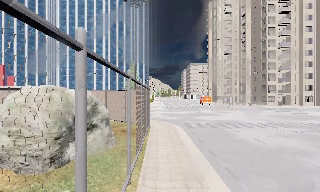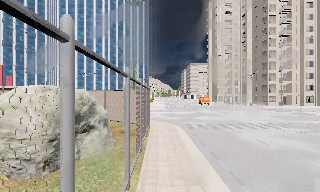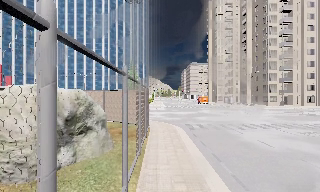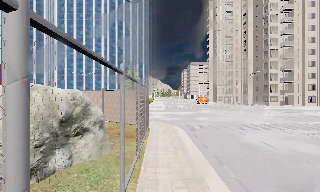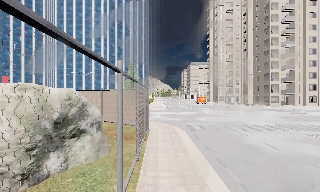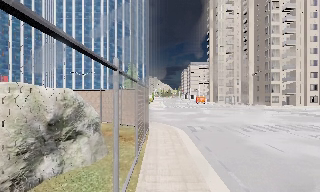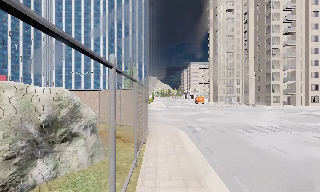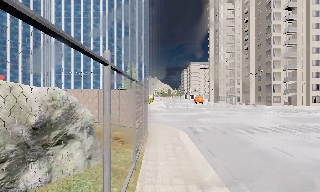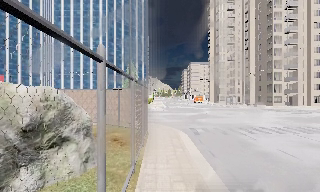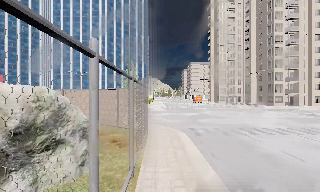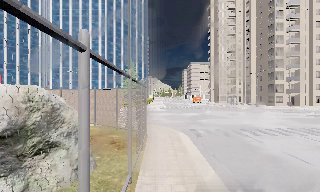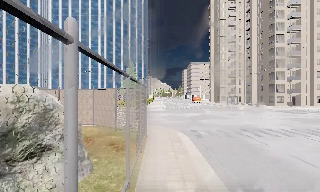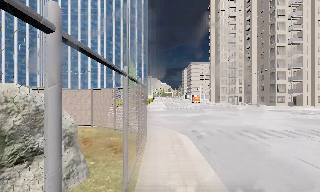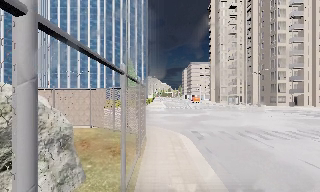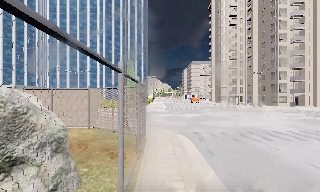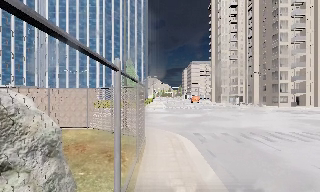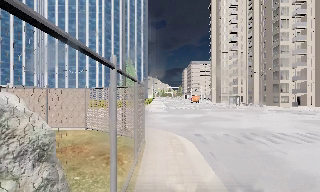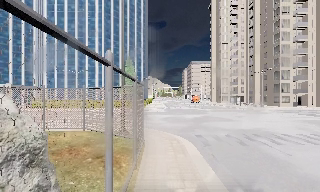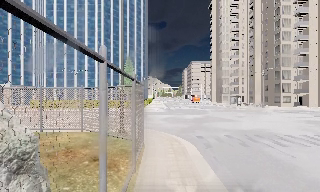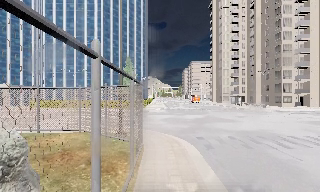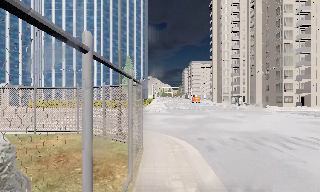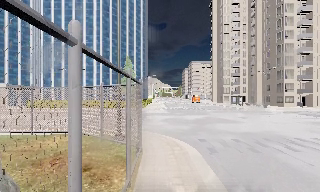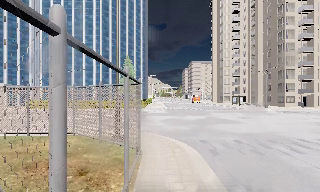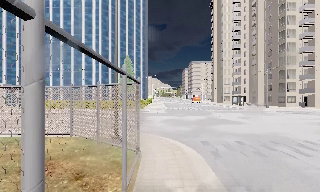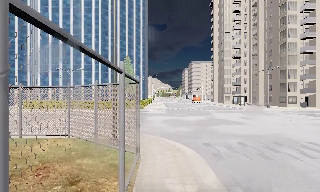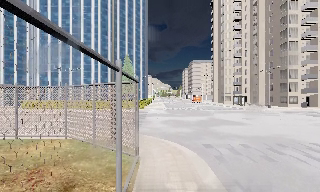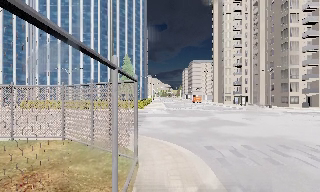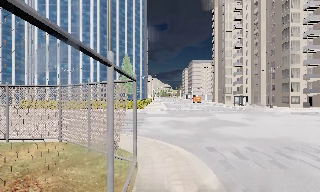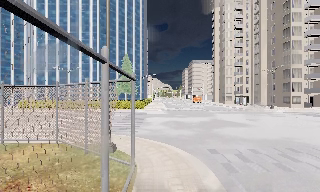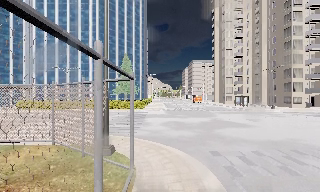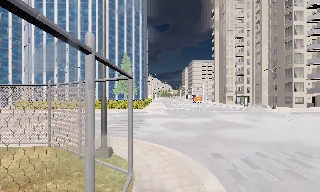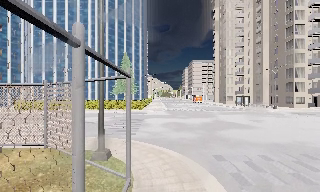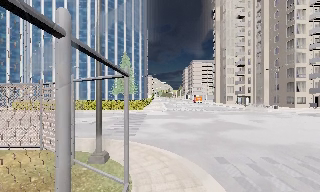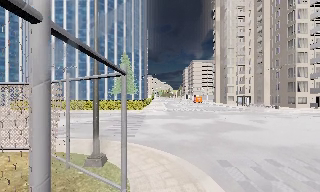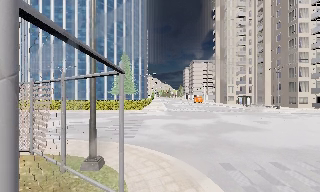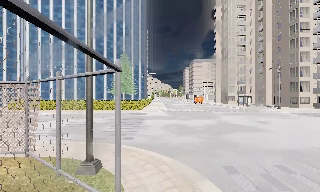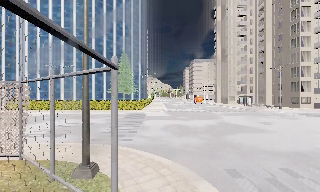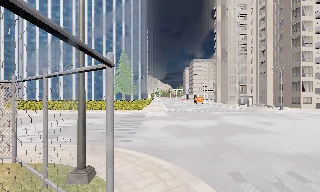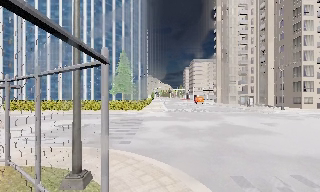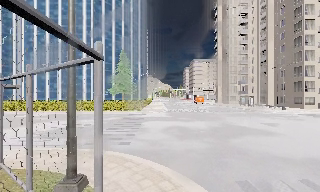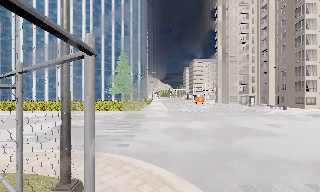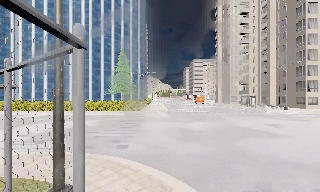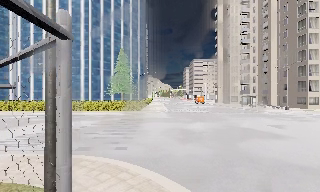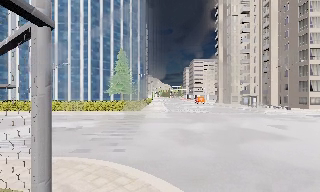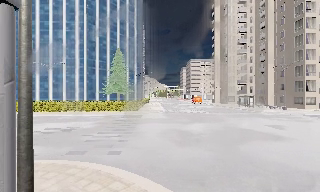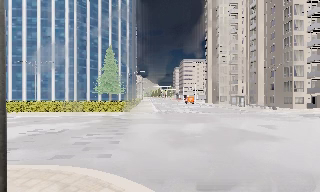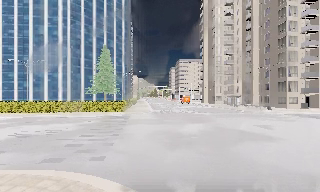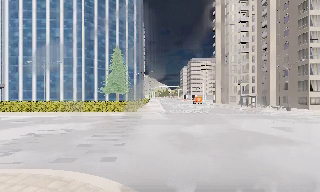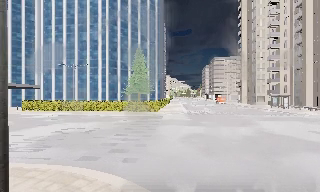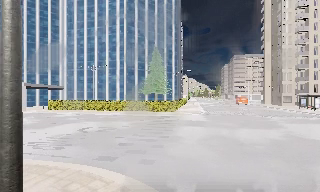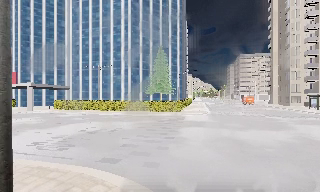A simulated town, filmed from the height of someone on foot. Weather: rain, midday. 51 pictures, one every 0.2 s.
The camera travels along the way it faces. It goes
forward.
0.0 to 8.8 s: The camera travels forward, about 12 m, so what stands in front looms larger.
8.8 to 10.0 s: The camera swings to its left by about 15 degrees, and the scene slides to the right. It travels forward, about 1.5 m, so what stands in front looms larger.
The film runs forward here.
